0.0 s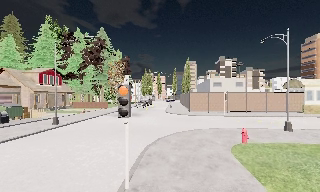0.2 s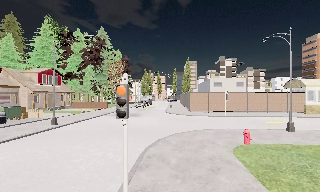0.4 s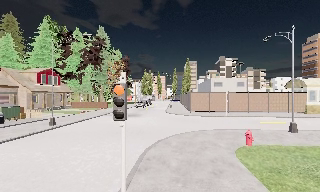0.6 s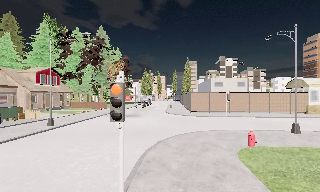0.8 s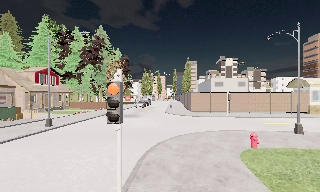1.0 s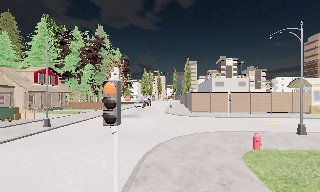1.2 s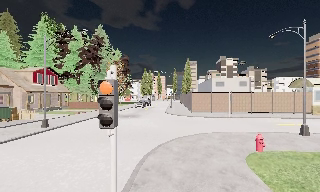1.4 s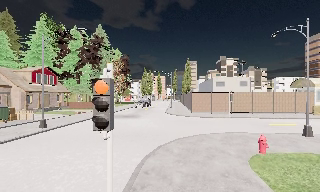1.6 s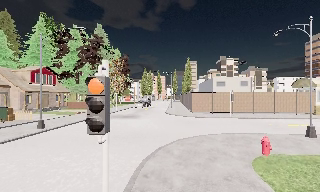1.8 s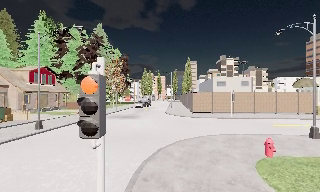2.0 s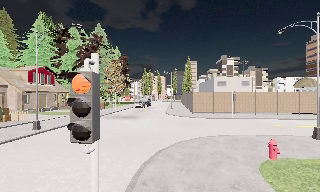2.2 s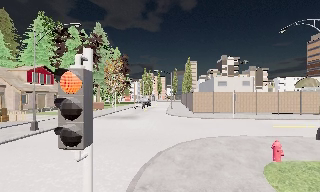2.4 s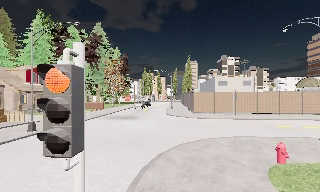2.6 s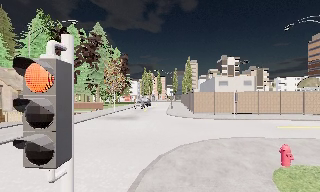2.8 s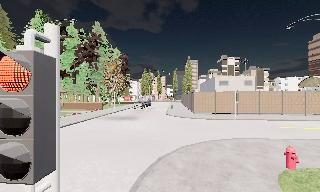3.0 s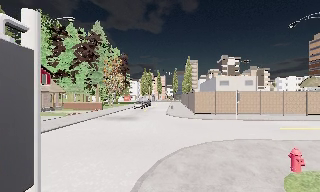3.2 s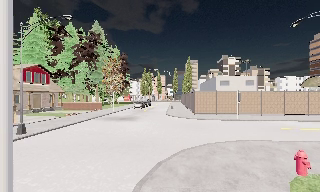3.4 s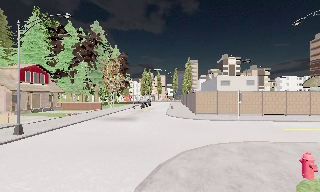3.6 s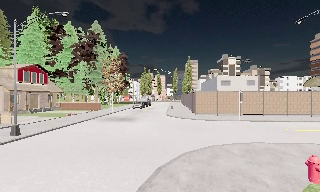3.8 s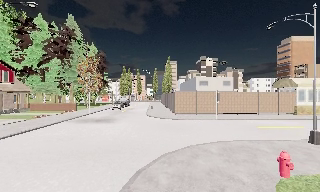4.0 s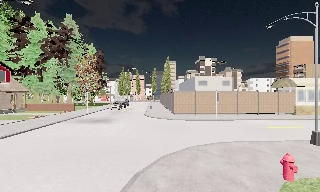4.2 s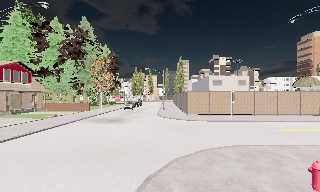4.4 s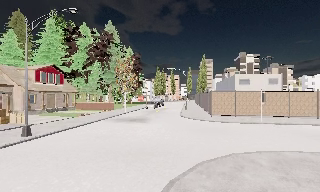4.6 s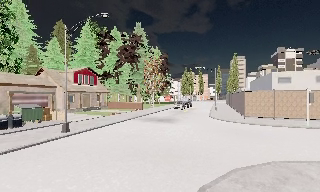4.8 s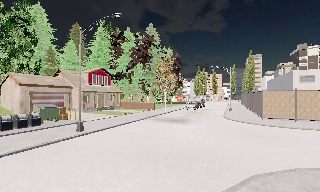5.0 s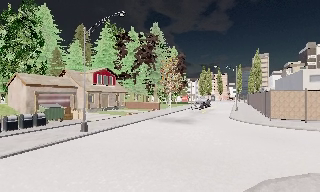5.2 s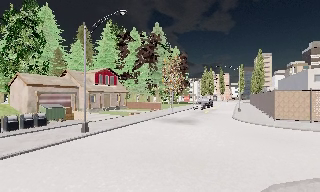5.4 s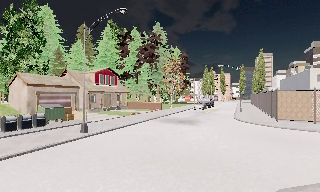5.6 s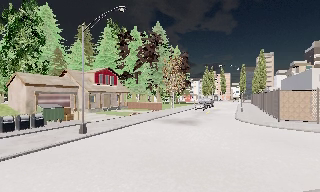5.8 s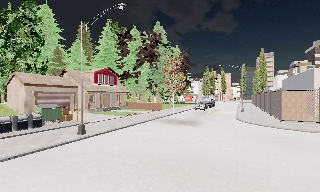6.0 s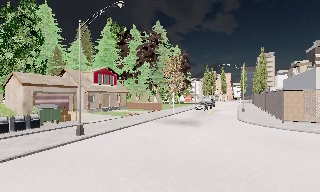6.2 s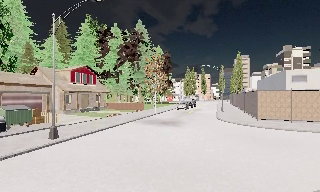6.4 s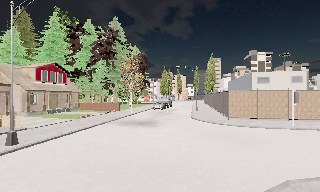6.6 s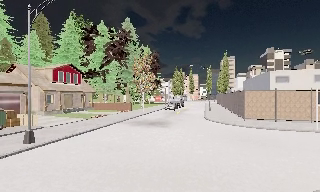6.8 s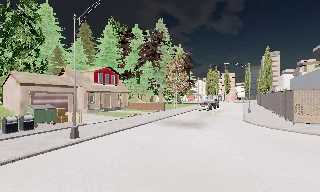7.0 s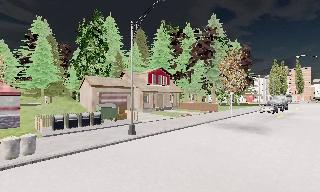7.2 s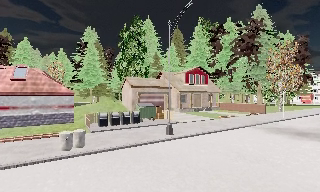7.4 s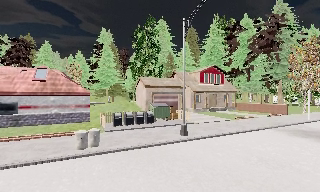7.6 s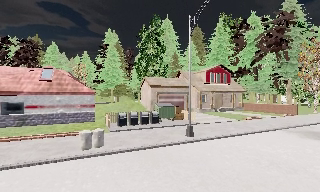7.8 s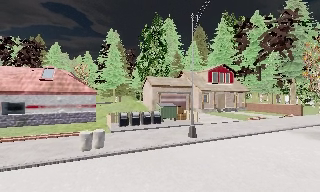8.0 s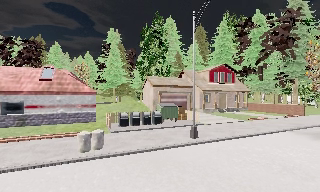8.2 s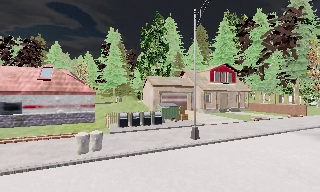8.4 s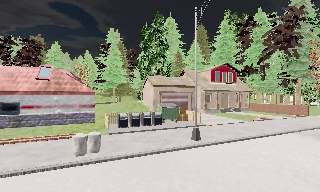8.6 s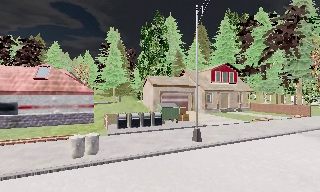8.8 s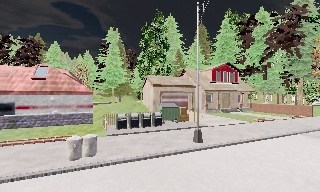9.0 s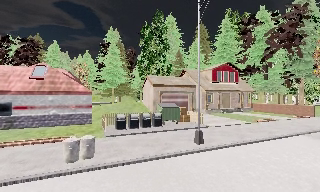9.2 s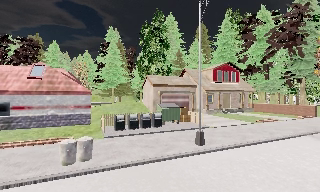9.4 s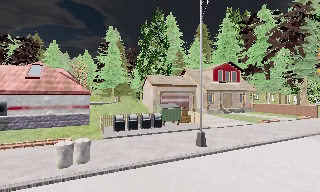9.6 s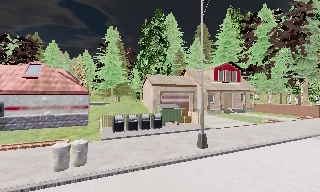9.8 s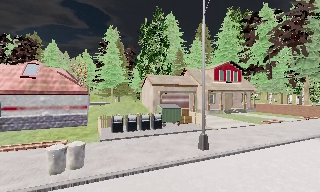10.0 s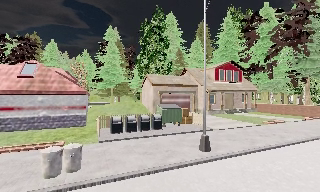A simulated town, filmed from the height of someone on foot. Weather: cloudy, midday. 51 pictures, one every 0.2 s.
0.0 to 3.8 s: The camera travels forward, about 4 m, so what stands in front looms larger.
3.8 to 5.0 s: The scene slides to the right, as the camera pans about 30 degrees to its left. It travels forward, about 1.5 m, so what stands in front looms larger.
5.0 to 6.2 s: The camera travels forward, about 1.5 m, so what stands in front looms larger.
6.2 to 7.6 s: The camera pans to its left, which is counterclockwise from overhead, by about 45 degrees. It travels forward, about 1.5 m.
7.6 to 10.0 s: The camera travels forward, about 2.5 m, so what stands in front looms larger.
The film runs forward here.
